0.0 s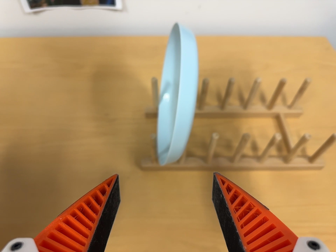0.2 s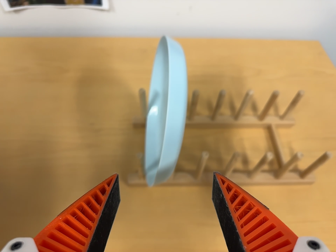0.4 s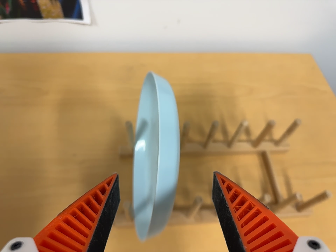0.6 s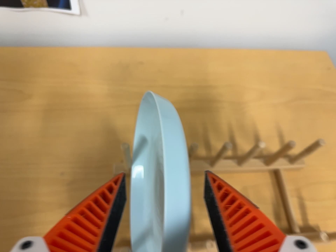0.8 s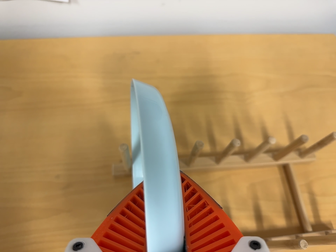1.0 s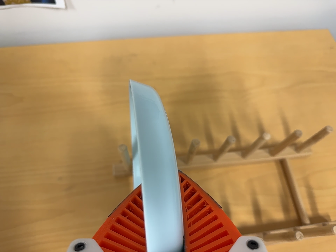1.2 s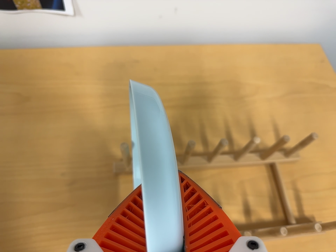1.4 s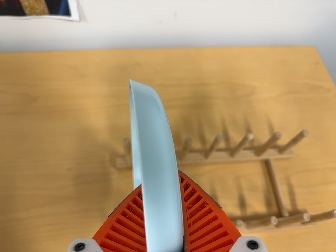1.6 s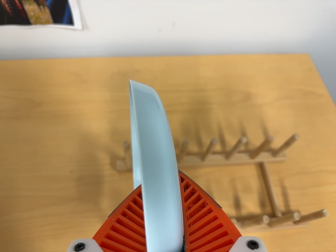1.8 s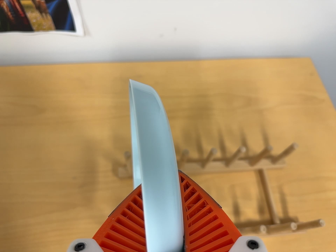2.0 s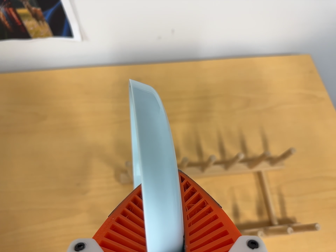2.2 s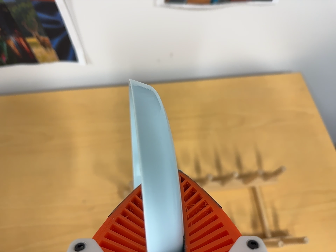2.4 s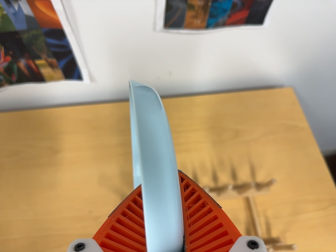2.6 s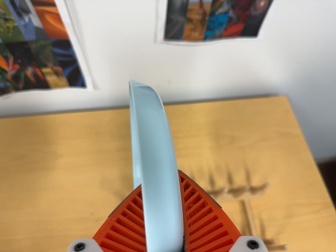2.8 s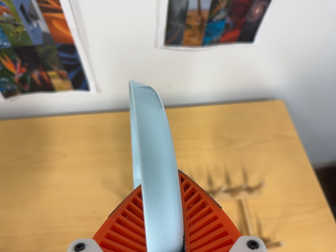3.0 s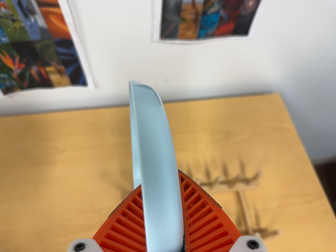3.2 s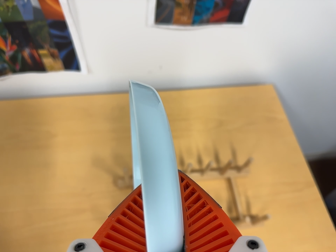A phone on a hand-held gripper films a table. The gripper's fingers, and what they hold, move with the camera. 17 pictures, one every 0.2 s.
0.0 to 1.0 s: The camera travels toward the top of its view and forward, about 20 cm. Its aim tips toward the bottom of its view by about 10 degrees.
1.0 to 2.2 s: The camera travels backward and toward the top of its view, about 12 cm, so what stands in front gets smaller.
2.2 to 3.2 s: The camera travels backward, about 9 cm, so what stands in front gets smaller.
The film runs backward here.
